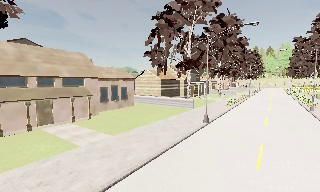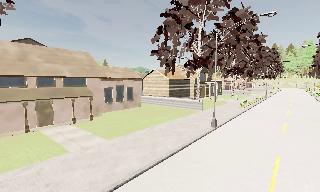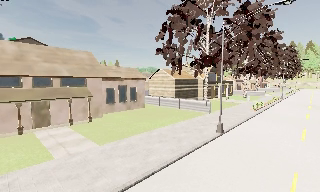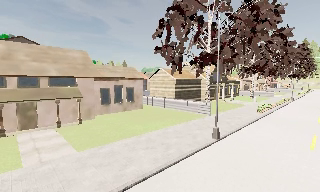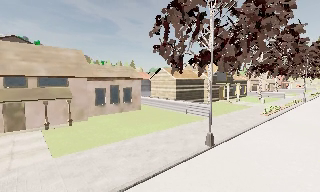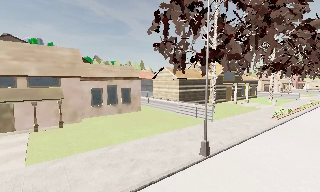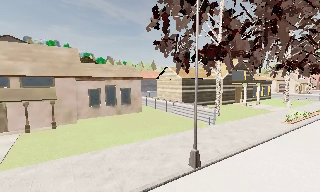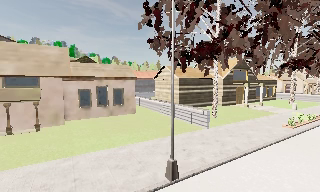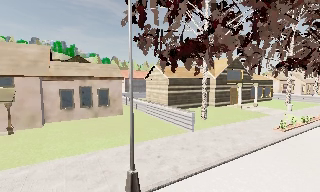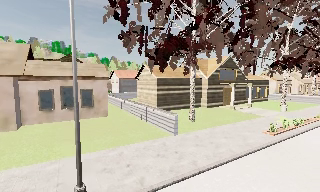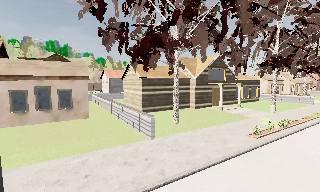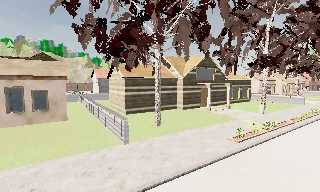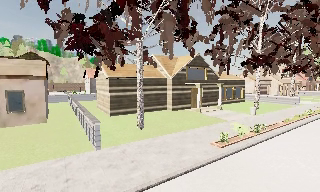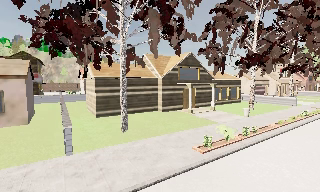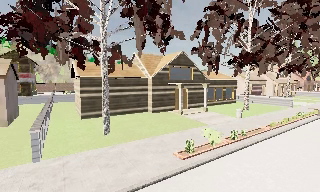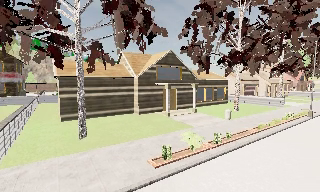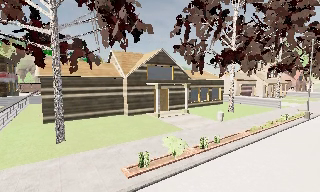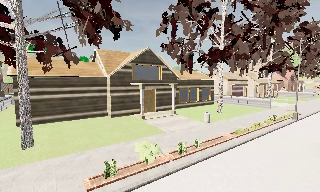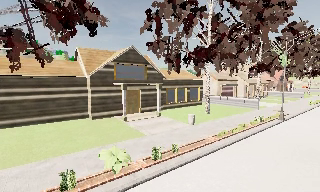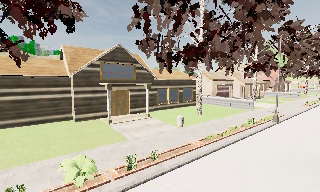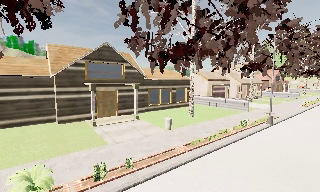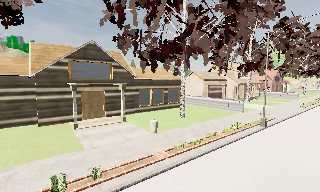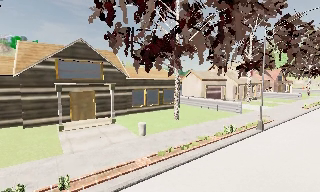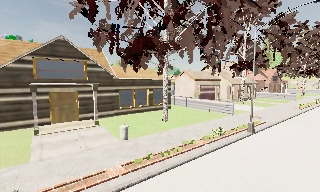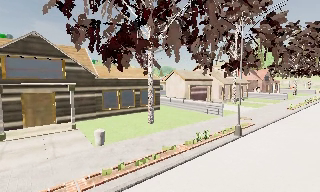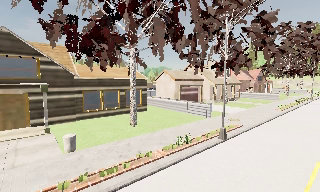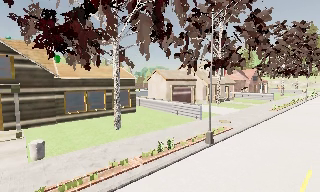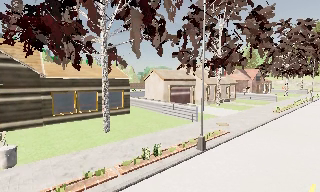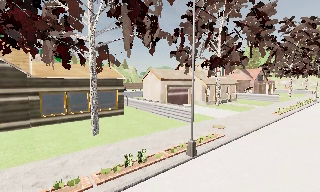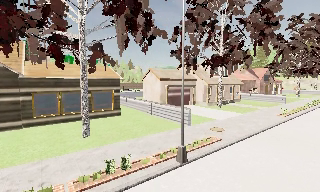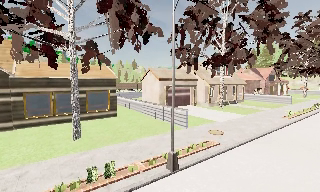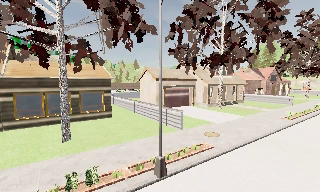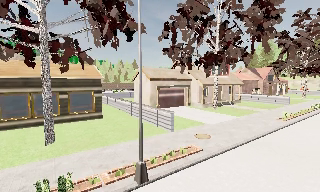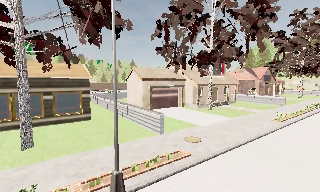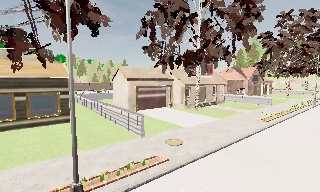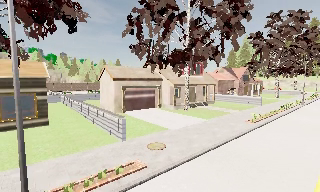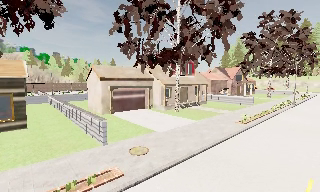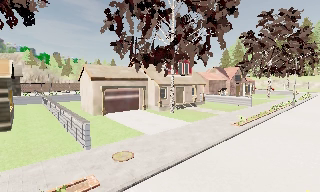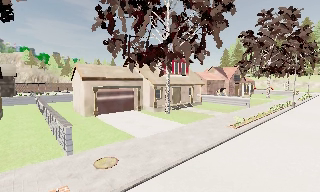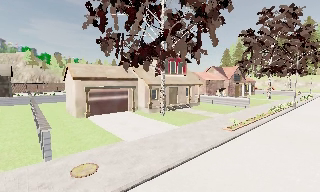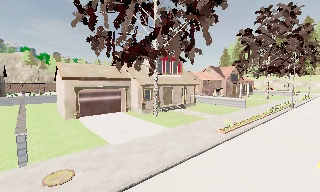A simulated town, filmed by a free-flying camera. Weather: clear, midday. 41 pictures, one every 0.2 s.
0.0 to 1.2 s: The camera pans to its left, which is counterclockwise from overhead, by about 20 degrees. It travels to its right and forward, about 9 m.
1.2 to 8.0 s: The camera travels to its right and forward, about 40 m, so close, fixed things drift to the left. It loses speed.
The film runs forward here.
